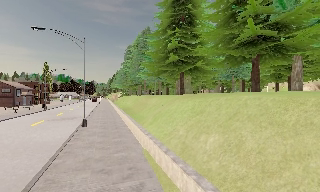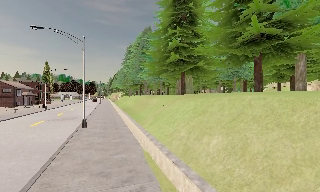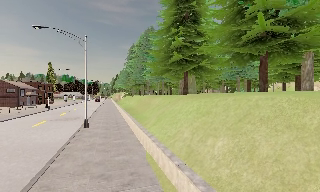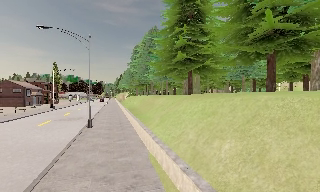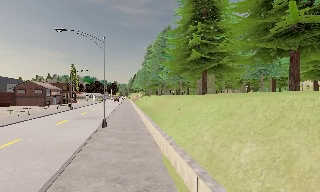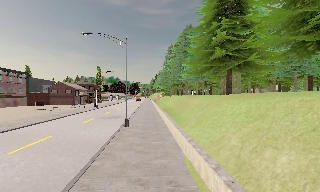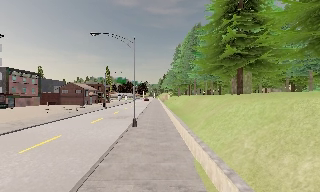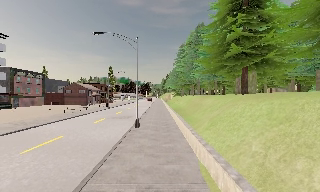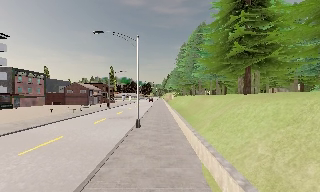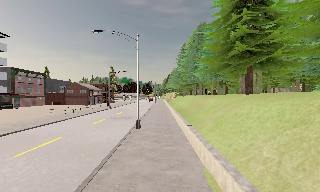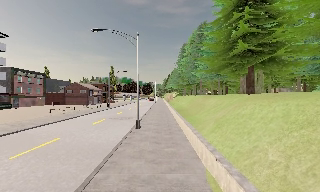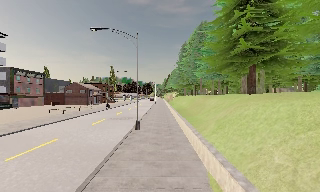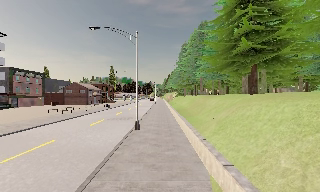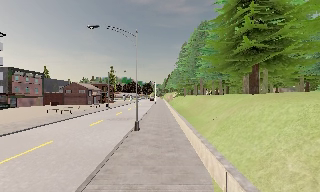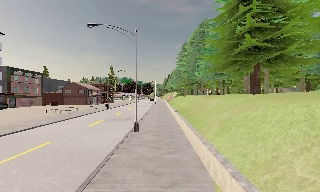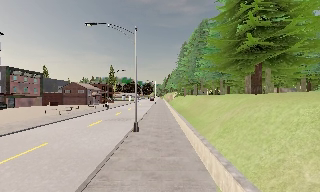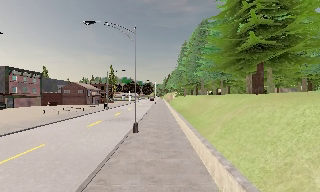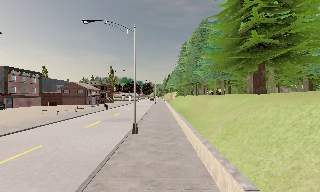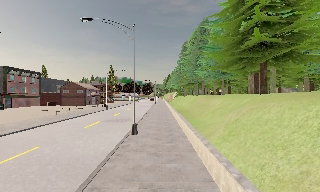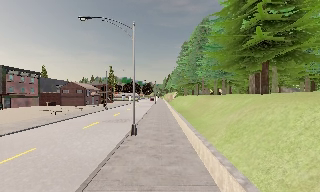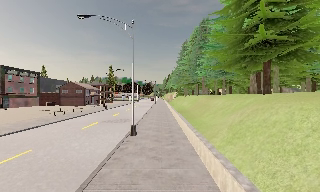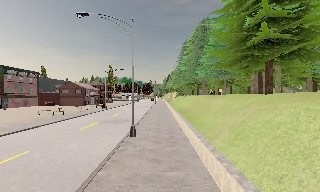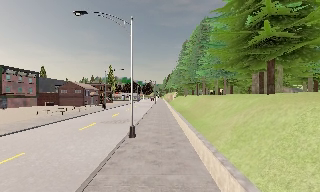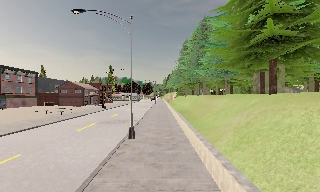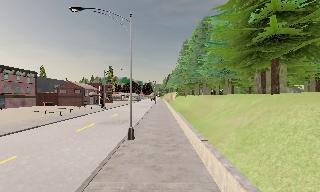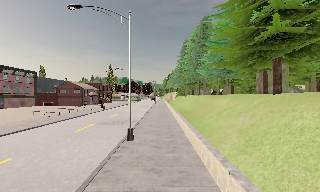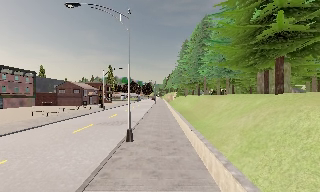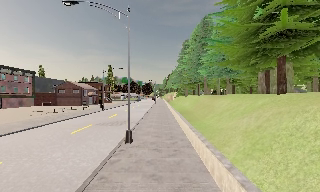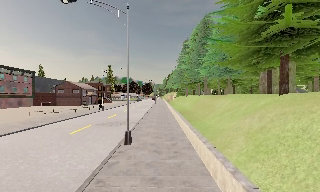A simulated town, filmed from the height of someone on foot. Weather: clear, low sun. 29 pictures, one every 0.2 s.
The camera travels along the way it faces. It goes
forward.
0.0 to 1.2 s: The camera swings to its left by about 20 degrees, and the scene slides to the right. It travels forward, about 1 m, so what stands in front looms larger.
1.2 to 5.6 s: The camera travels forward, about 4.5 m, so what stands in front looms larger.
The film runs forward here.
